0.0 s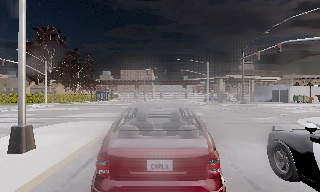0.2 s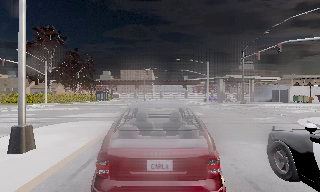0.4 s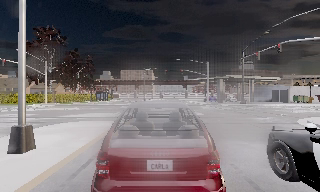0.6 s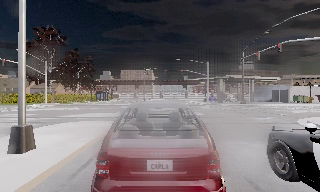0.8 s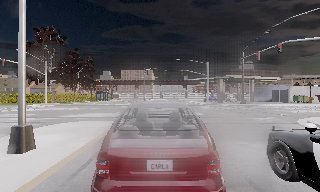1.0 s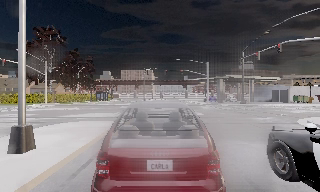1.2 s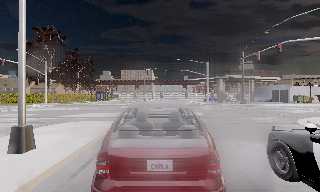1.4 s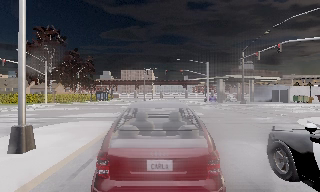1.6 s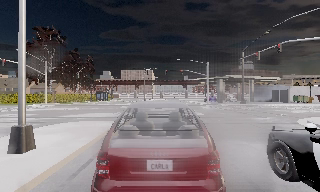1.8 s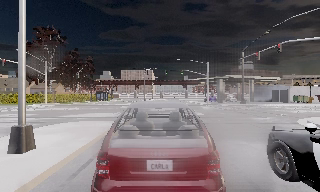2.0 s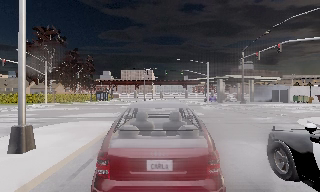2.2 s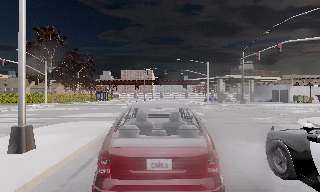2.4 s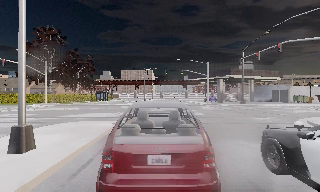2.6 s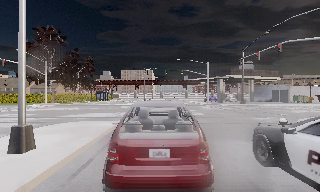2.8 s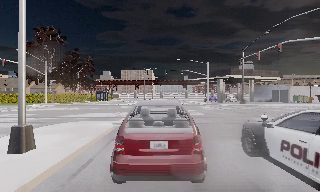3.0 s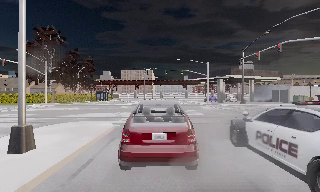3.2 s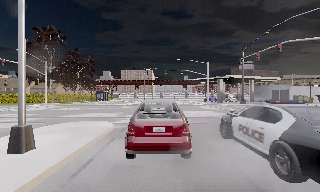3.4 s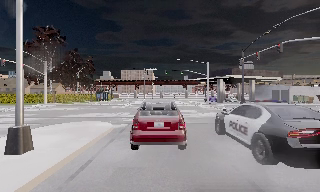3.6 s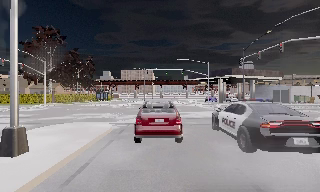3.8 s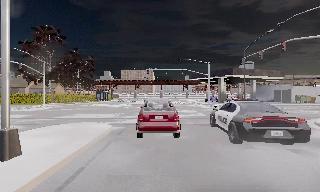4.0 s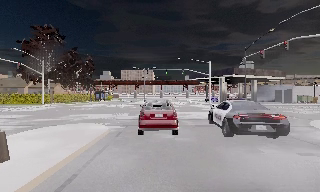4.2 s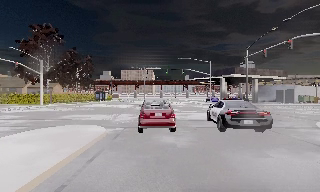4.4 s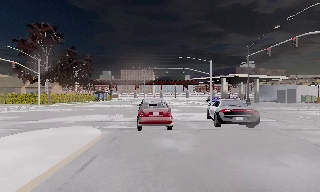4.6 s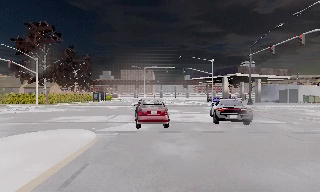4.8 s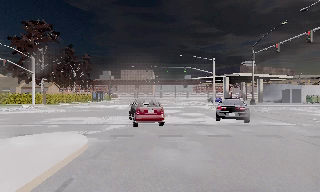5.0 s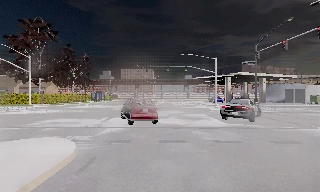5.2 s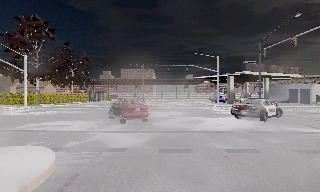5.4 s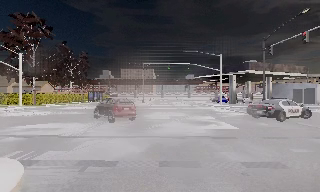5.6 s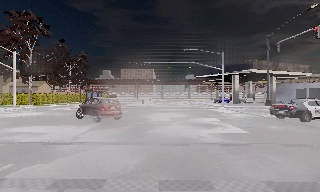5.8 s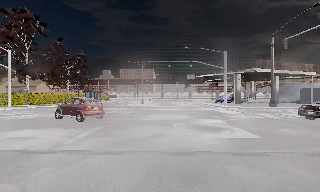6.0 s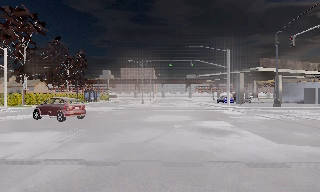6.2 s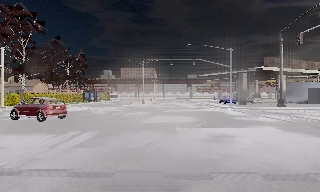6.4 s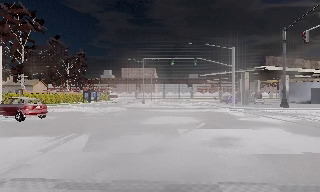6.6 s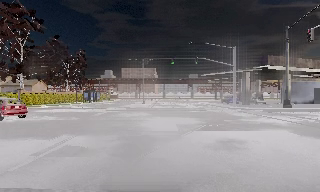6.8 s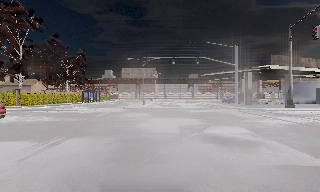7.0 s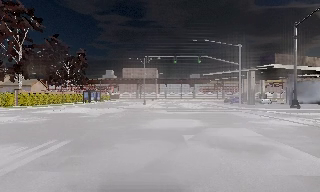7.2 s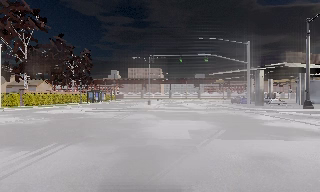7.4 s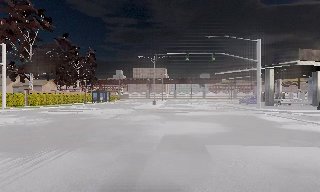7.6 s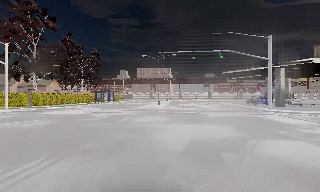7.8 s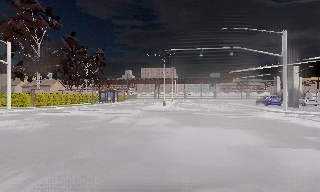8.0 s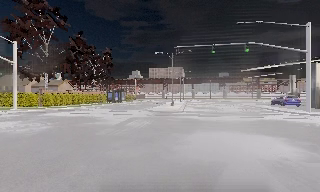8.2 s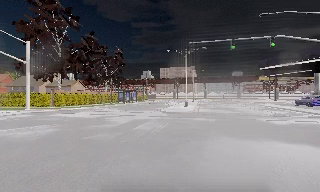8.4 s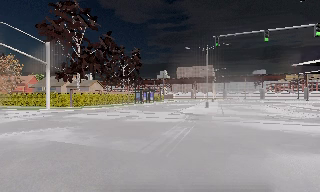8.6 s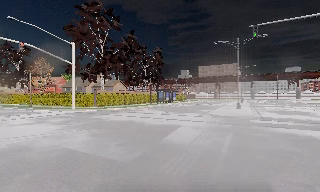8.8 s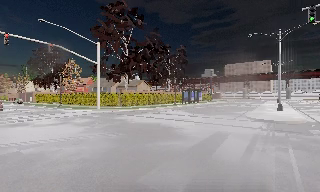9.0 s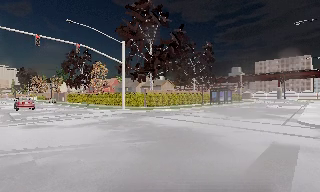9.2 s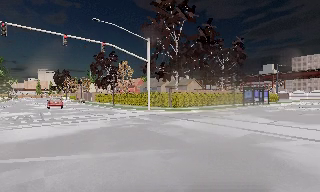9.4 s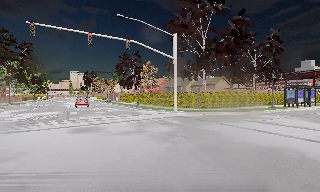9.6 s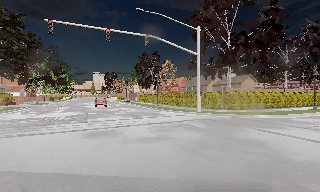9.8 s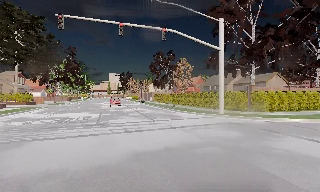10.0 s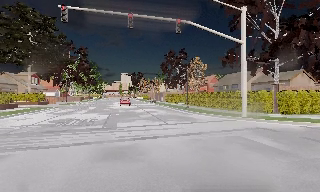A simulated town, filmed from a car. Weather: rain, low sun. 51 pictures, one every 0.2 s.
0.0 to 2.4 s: The camera keeps its place and its aim.
2.4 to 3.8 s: The camera shifts only a little, or ends up much as it began.
3.8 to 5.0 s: The camera travels forward, about 3.5 m, so what stands in front looms larger. It gains speed.
5.0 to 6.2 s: The camera travels forward, about 5 m, so what stands in front looms larger.
6.2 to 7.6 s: The camera travels forward, about 3.5 m, so what stands in front looms larger. It gains speed.
7.6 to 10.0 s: The camera swings to its left by about 70 degrees, and the scene slides to the right. It travels forward, about 15 m.
The film runs forward here.
